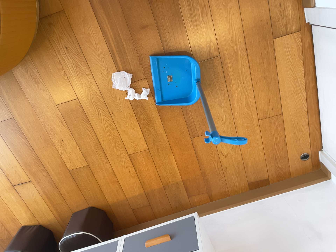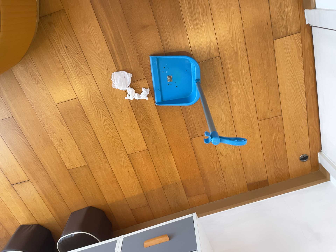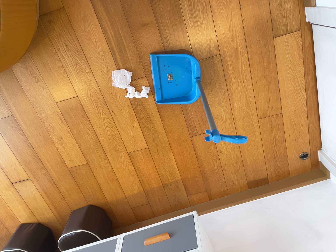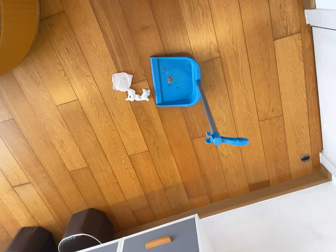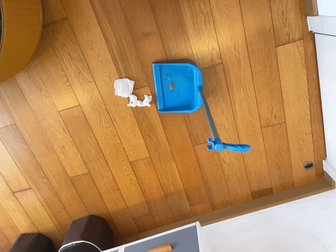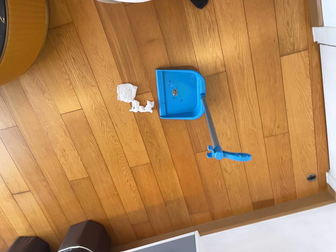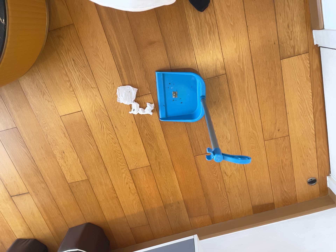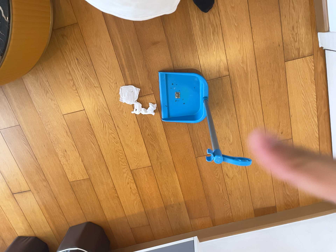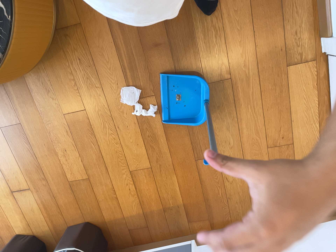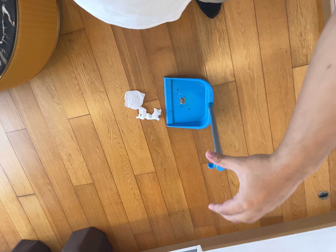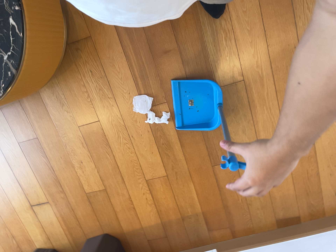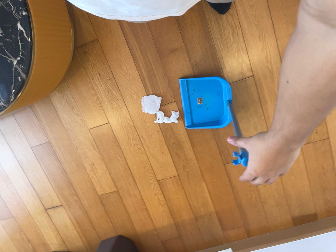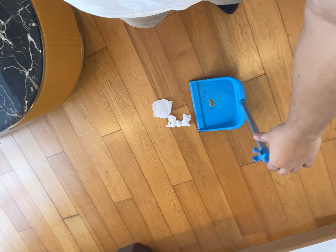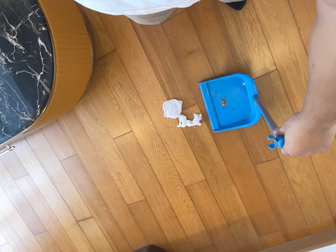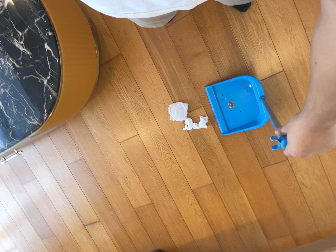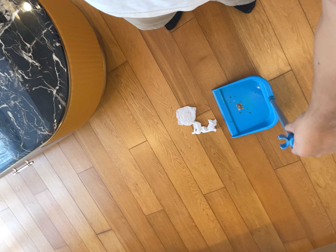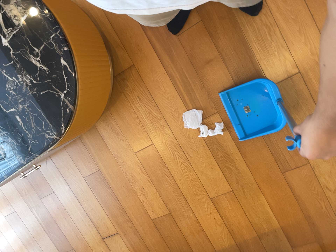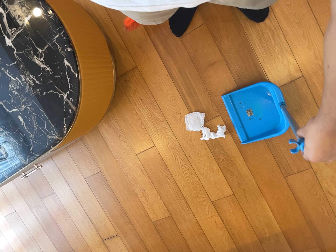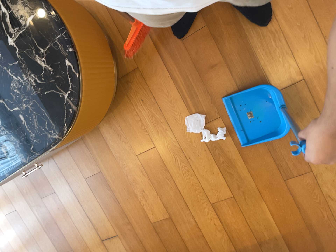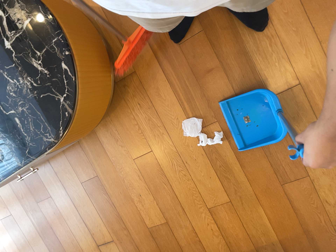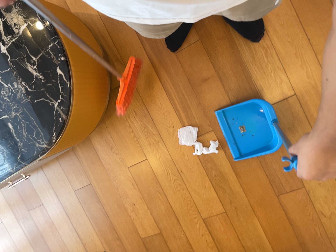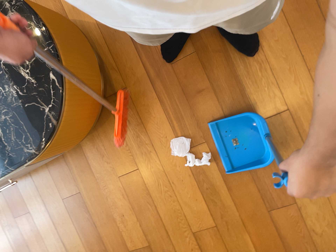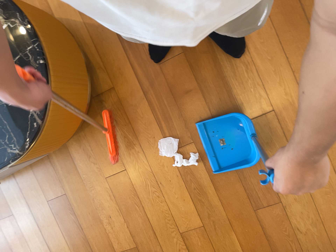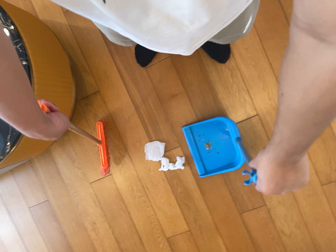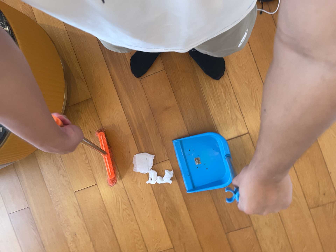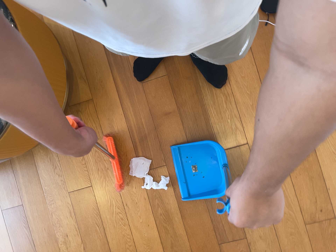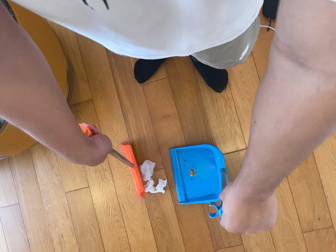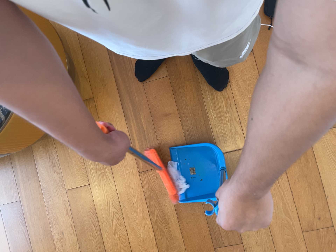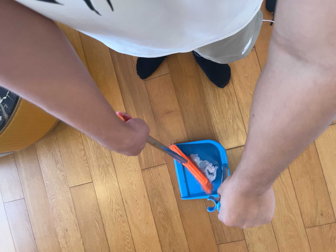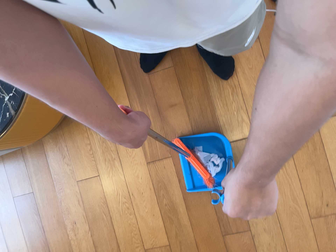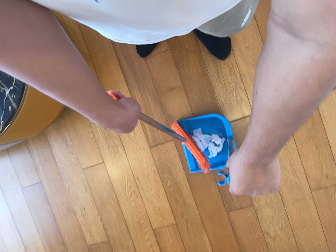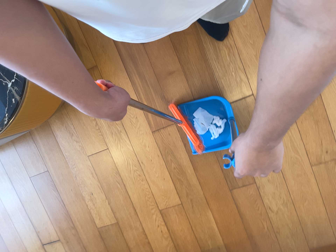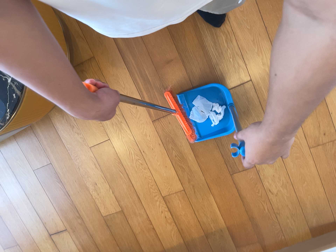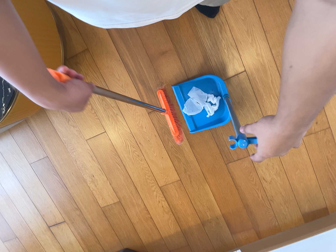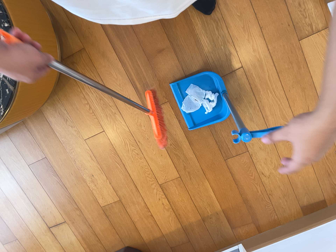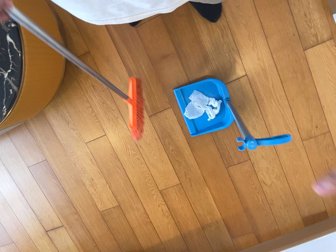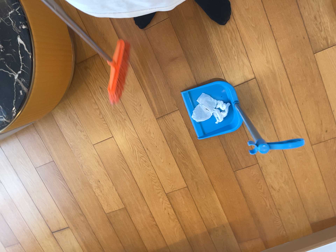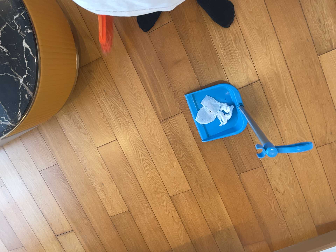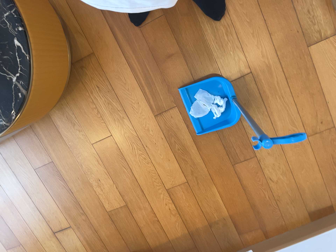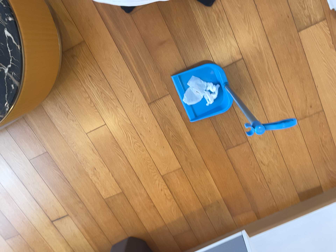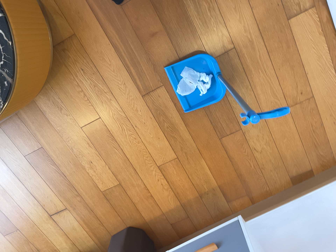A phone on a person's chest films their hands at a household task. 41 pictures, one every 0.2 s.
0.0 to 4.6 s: The camera pans to its left by about 10 degrees. It travels forward, toward the bottom of its view and to its right, about 16 cm, so what stands in front looms larger. Its aim tips toward the top of its view by about 20 degrees.
4.6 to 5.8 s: The camera travels to its right, about 6 cm, so close, fixed things drift to the left.
5.8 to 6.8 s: The camera travels backward, about 8 cm, so what stands in front gets smaller. Its aim tips toward the bottom of its view by about 15 degrees, and the scene shifts upward. It rolls about its line of sight by about 10 degrees, and the scene rotates counterclockwise.
6.8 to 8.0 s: The camera travels to its left, about 8 cm.
The film runs forward here.
